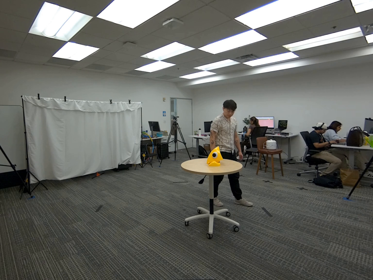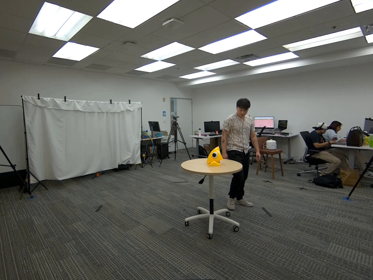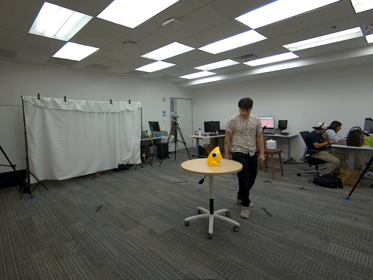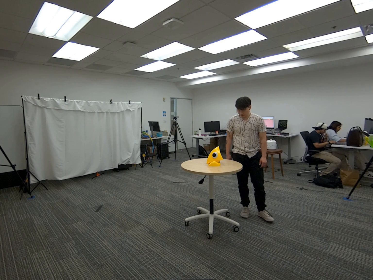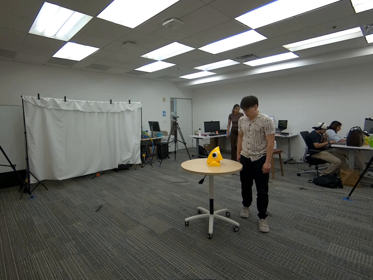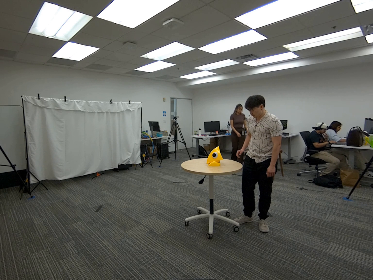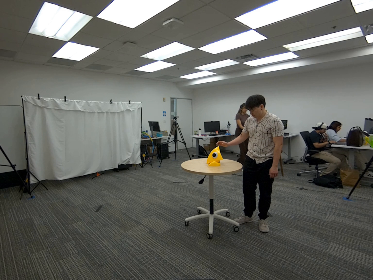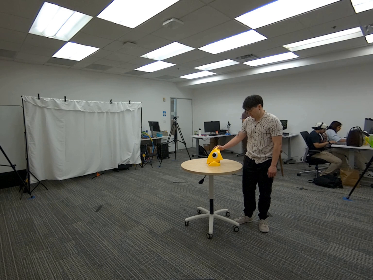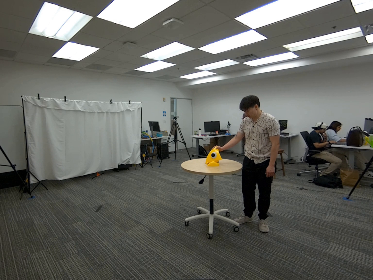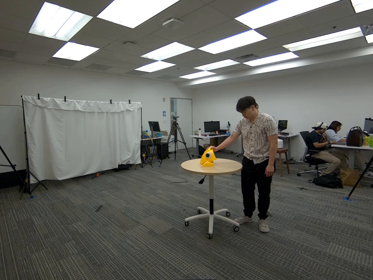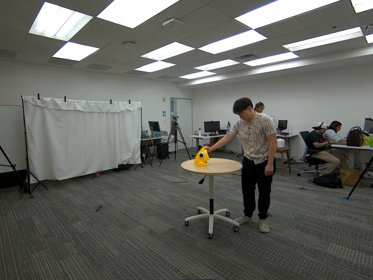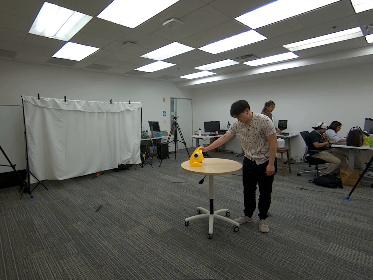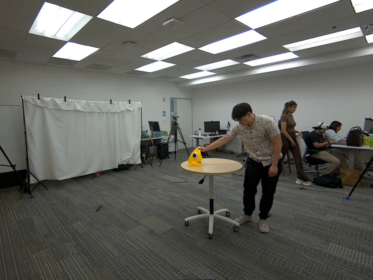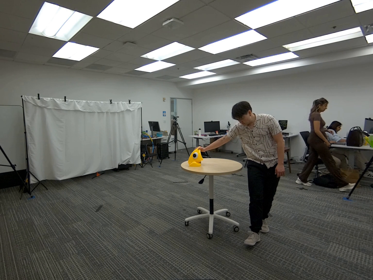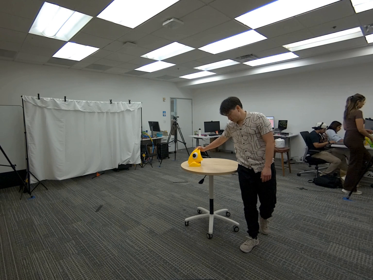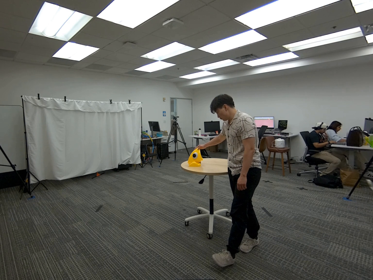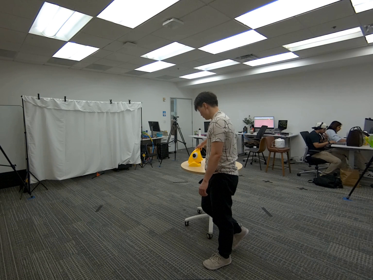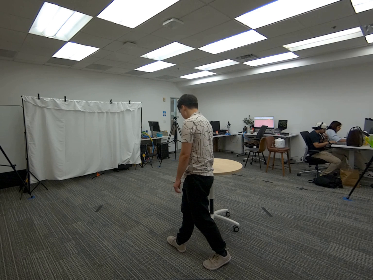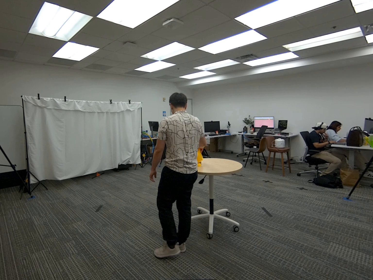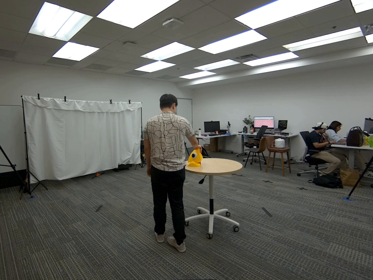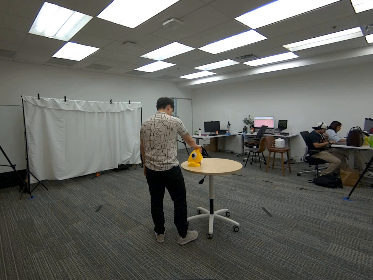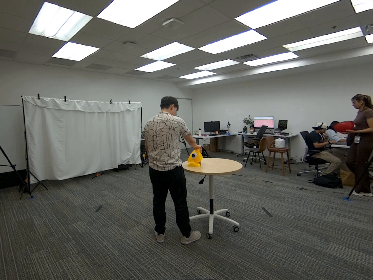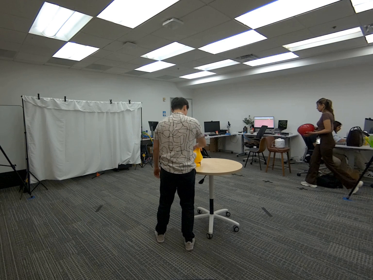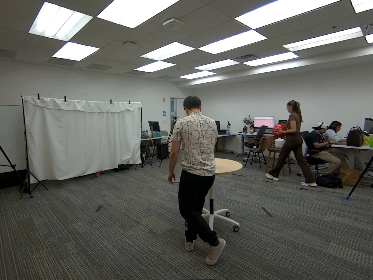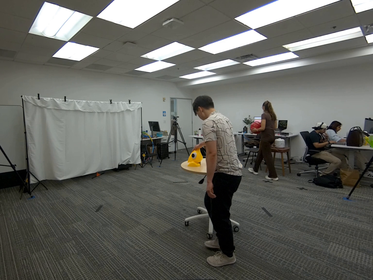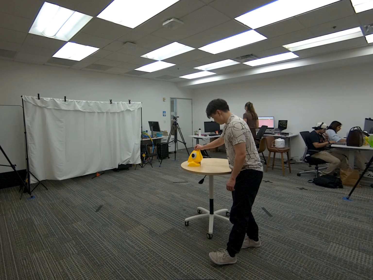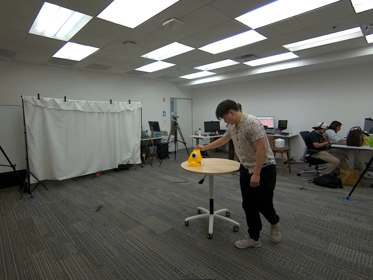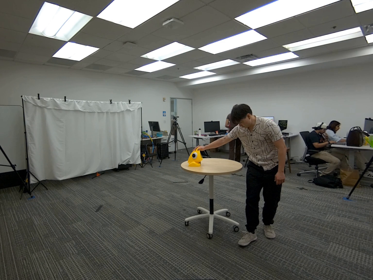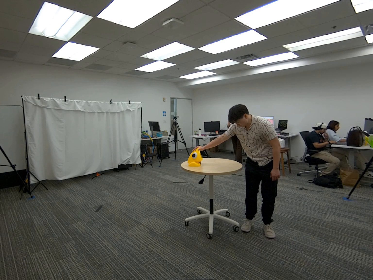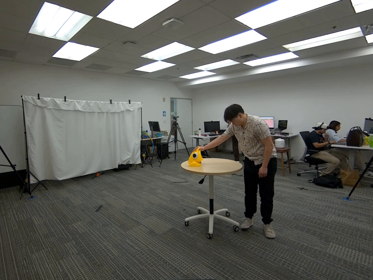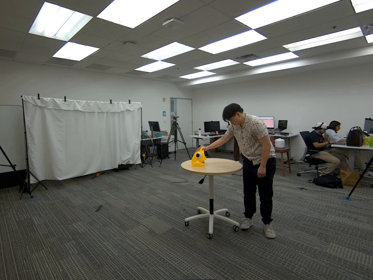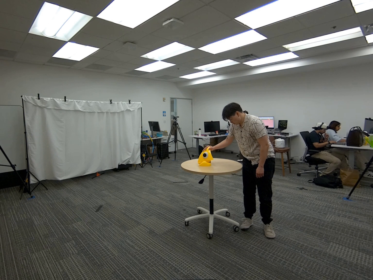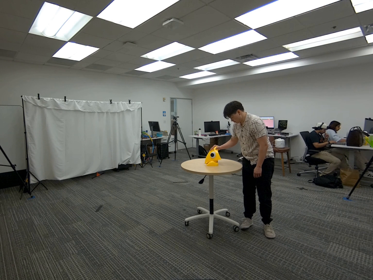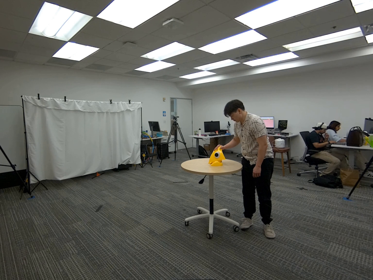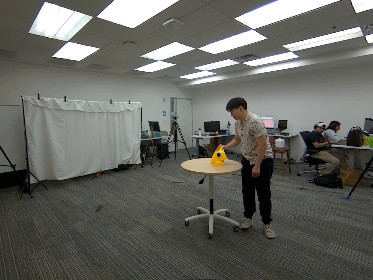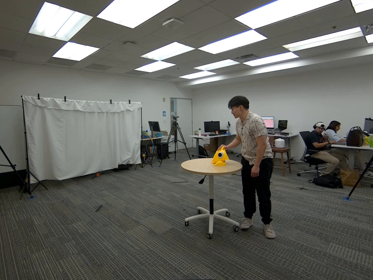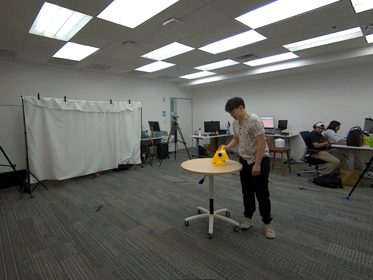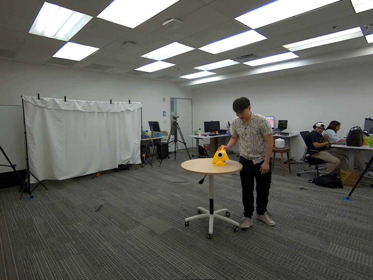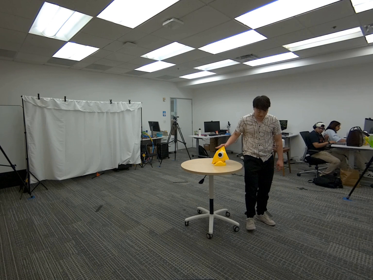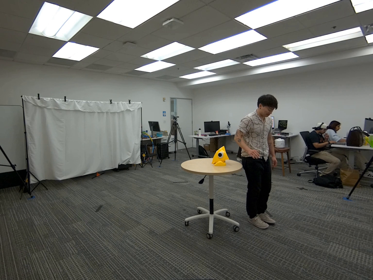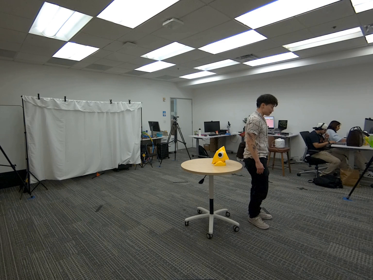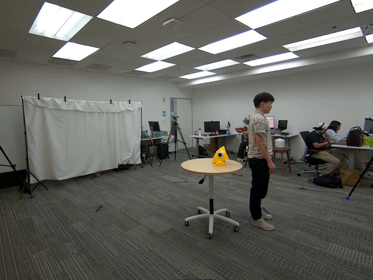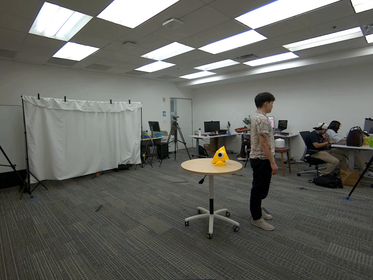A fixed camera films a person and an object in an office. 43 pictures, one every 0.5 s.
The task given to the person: Walk over to the yellow toy on the round table and slide it back and forth across the round table using your right hand. Step away from the table when finished.
